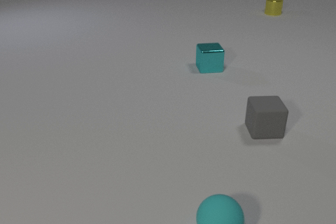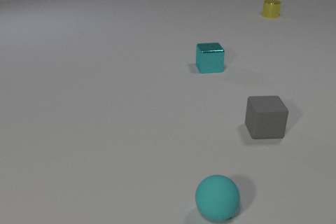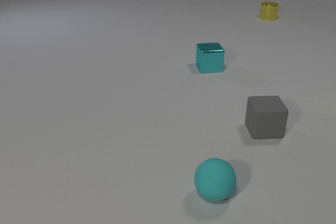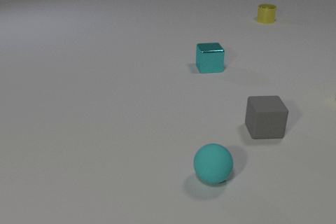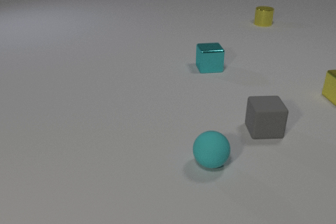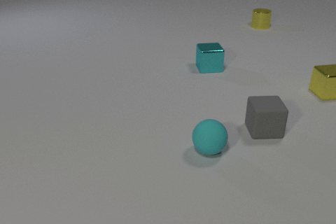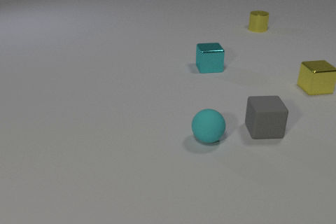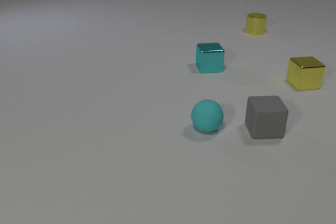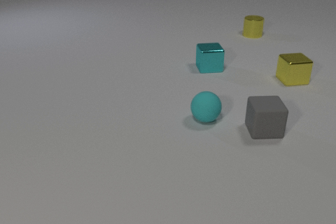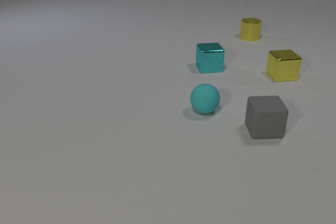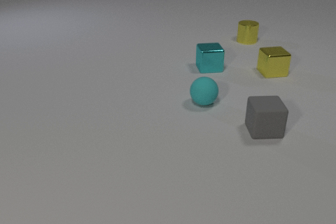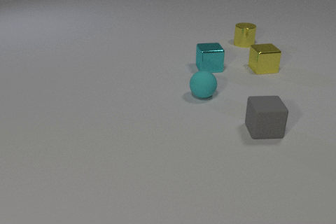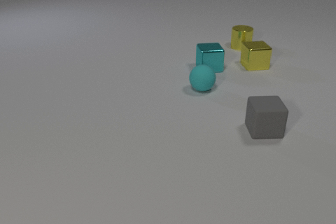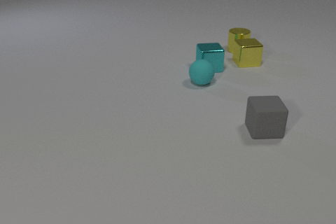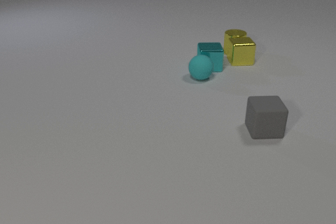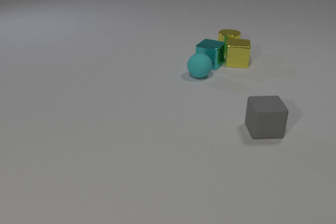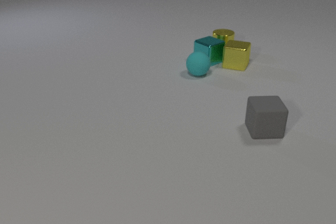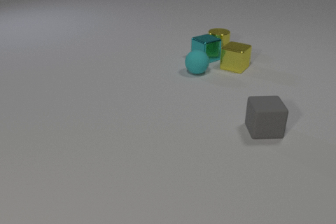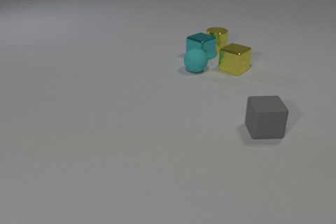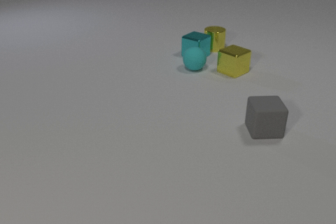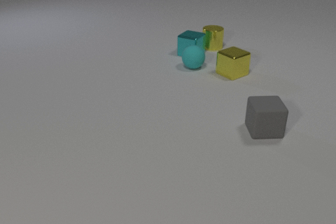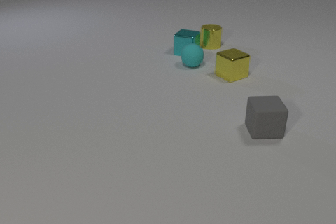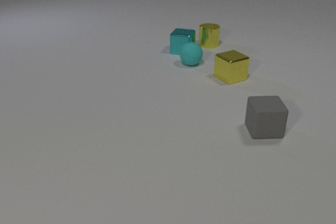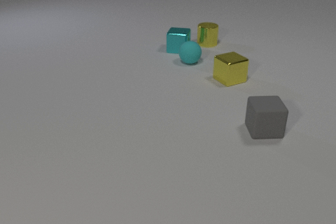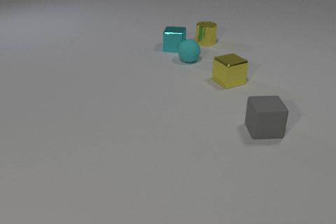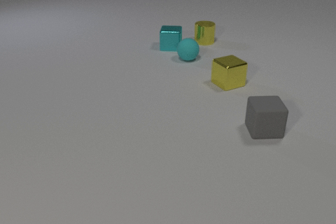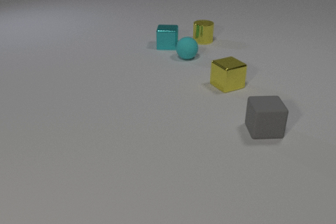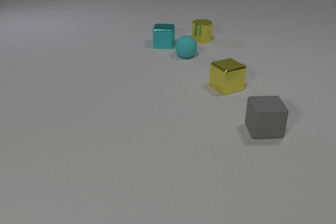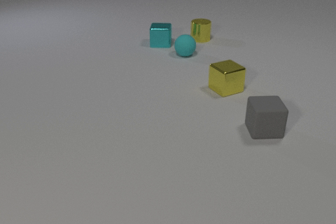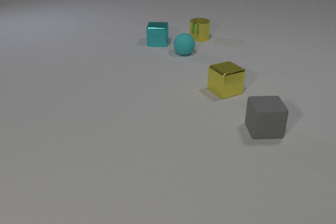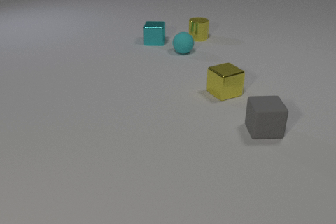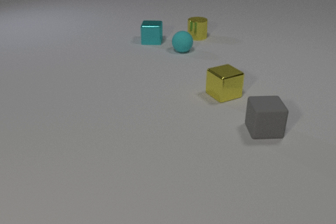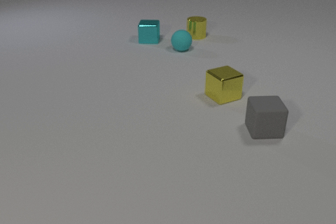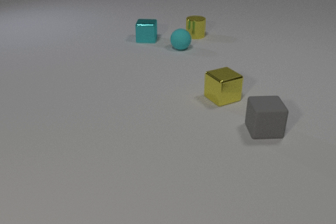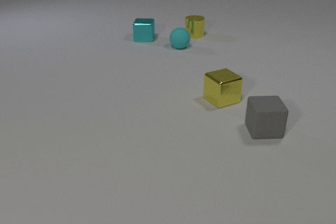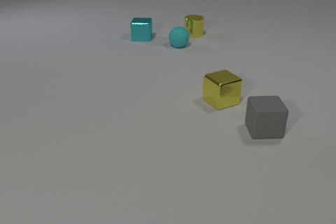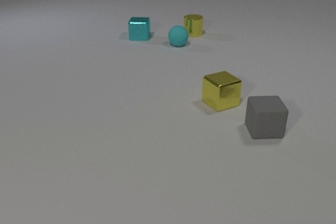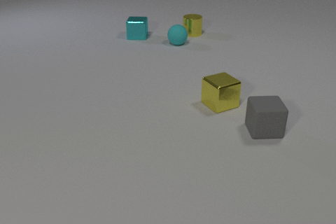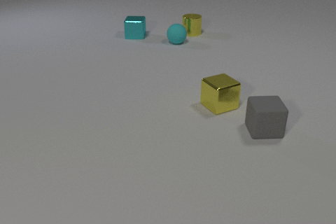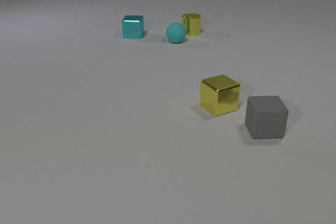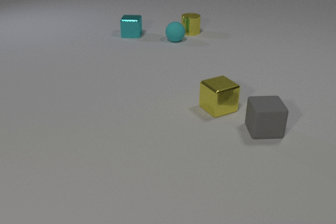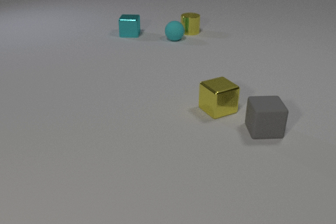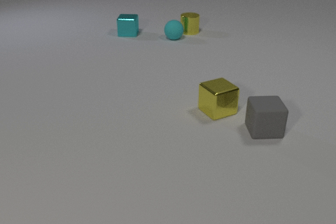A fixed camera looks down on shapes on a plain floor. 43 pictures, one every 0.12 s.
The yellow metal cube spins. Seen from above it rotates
clockwise.
The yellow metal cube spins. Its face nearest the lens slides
to the left.
0.00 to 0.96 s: The yellow metal cube comes in at the right edge, slides to the left and away from the camera. The yellow metal cylinder slides toward the camera. The cyan rubber sphere rolls away from the camera.
0.96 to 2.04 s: The yellow metal cube slides to the left, spins so that its near face slides to the left, clockwise seen from above. The yellow metal cylinder slides toward the camera and to the left. The cyan metal cube slides away from the camera, spins clockwise seen from above by about 60 degrees, its near face sliding to the left. The cyan rubber sphere rolls away from the camera. The yellow metal cube and the yellow metal cylinder collide. The cyan metal cube and the cyan rubber sphere collide. The yellow metal cube and the cyan metal cube collide. The yellow metal cylinder and the cyan metal cube collide.
2.04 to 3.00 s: The yellow metal cube slides toward the camera, spins so that its near face slides to the left, clockwise seen from above. The yellow metal cylinder slides away from the camera and to the left. The cyan metal cube slides to the left and away from the camera, spins so that its near face slides to the right, counterclockwise seen from above. The cyan rubber sphere rolls away from the camera.
3.00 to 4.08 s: The yellow metal cube slides toward the camera. The yellow metal cylinder slides away from the camera and to the left. The cyan metal cube slides to the left and away from the camera. The cyan rubber sphere rolls away from the camera.
4.08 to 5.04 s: The yellow metal cube slides toward the camera. The yellow metal cylinder slides away from the camera and to the left. The cyan metal cube slides away from the camera and to the left. The cyan rubber sphere rolls away from the camera.
What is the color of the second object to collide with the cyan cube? yellow.
What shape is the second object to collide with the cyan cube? cube.
How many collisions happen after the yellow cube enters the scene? 4.
